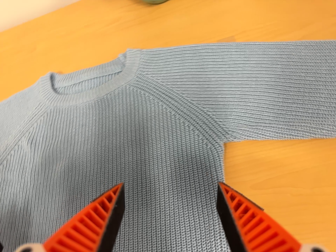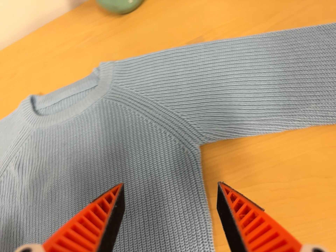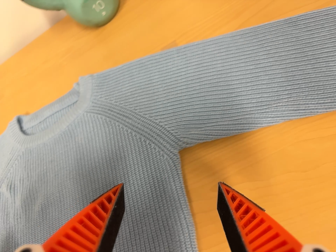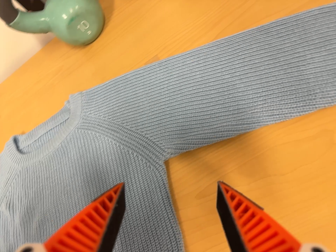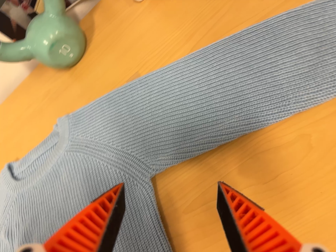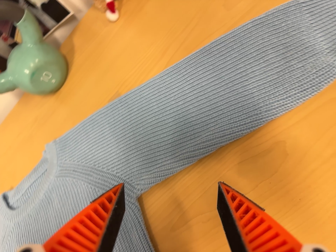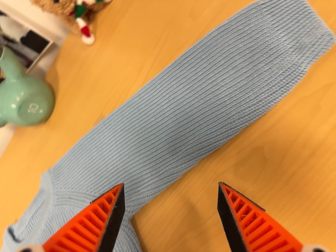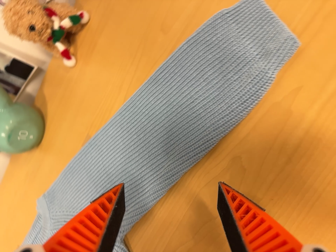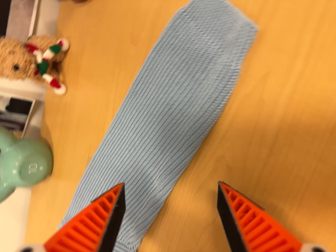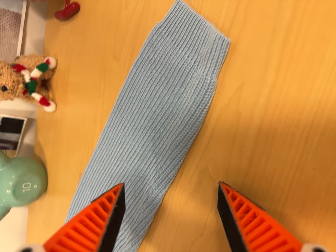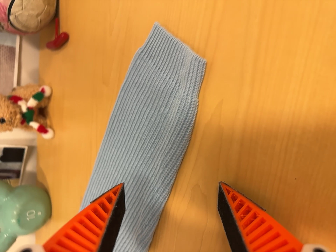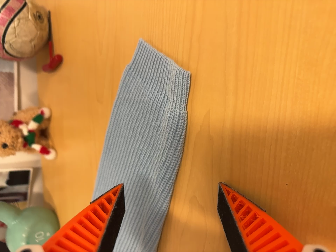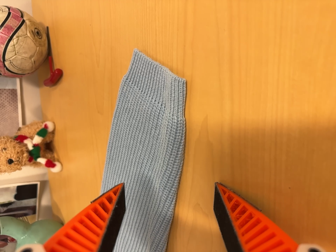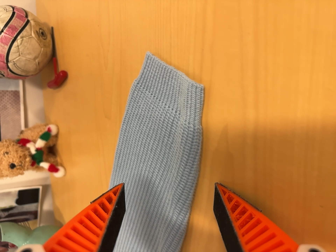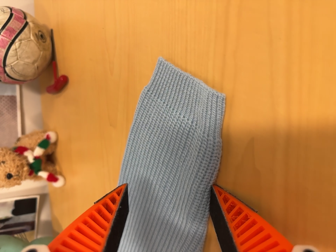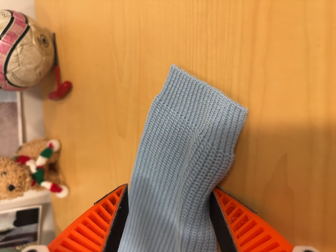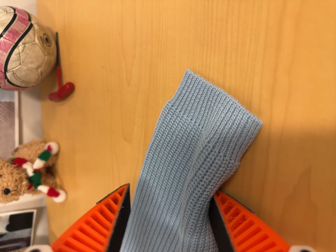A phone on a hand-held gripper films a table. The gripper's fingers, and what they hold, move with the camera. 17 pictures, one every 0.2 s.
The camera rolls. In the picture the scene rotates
counterclockwise.
The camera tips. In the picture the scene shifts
downward.
0.0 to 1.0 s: The camera travels to its right, about 16 cm, so close, fixed things drift to the left. It rolls about its line of sight by about 30 degrees, and the scene rotates counterclockwise.
1.0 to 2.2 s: The camera pans to its left by about 10 degrees. It travels to its right, about 16 cm. It rolls about its line of sight by about 40 degrees, and the scene rotates counterclockwise.
2.2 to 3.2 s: The camera travels forward and to its left, about 9 cm, so what stands in front looms larger.
The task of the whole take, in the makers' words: right arm across.
The film runs forward here.
